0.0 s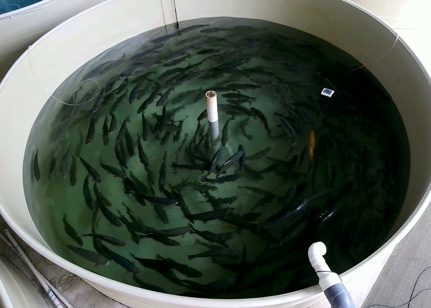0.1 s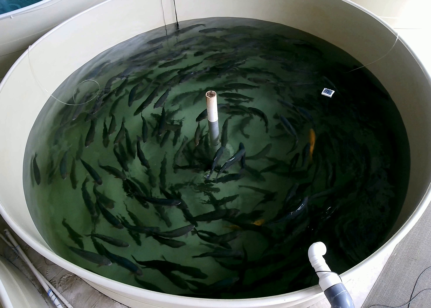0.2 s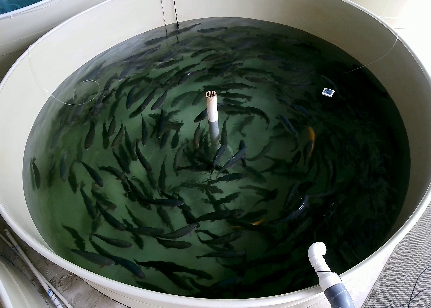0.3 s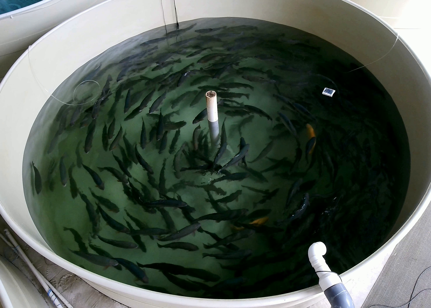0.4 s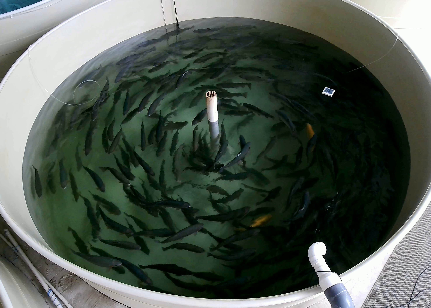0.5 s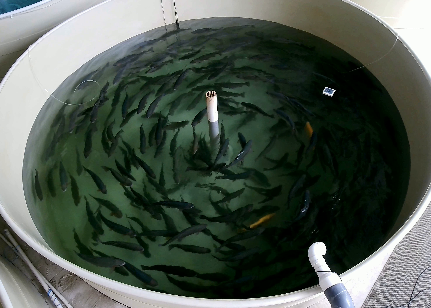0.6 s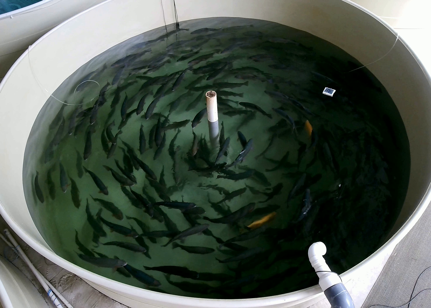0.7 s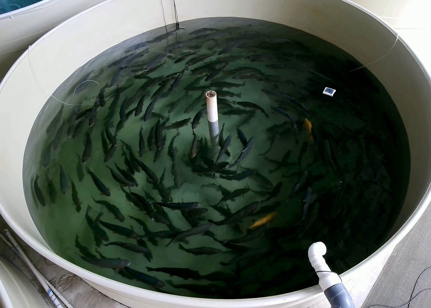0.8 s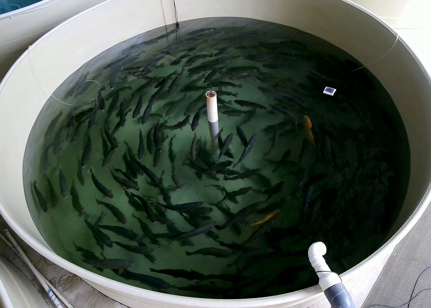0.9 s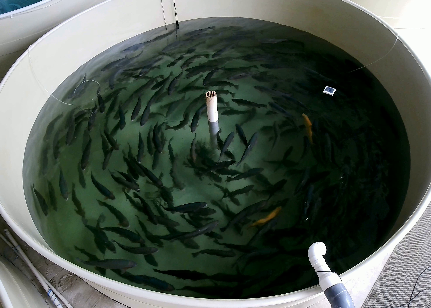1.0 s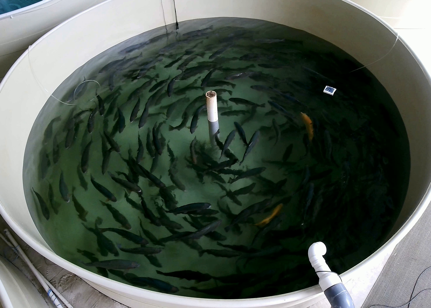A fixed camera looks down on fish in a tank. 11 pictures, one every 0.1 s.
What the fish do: Normal cruising.
